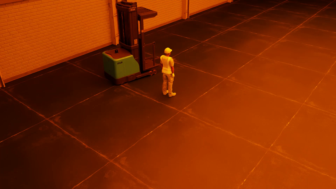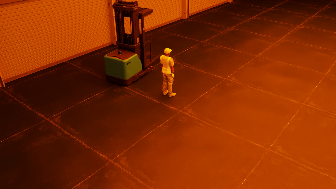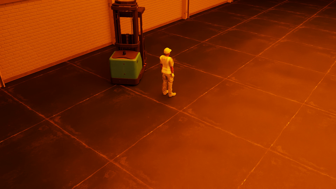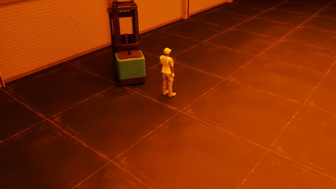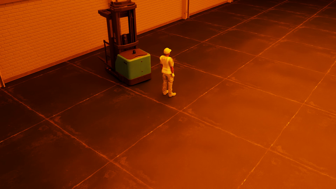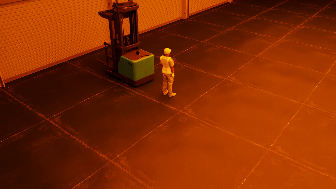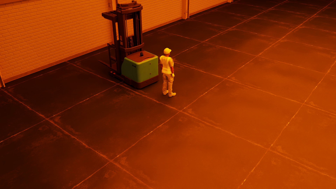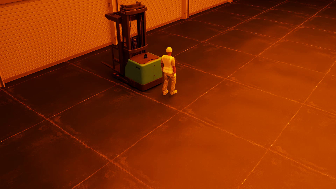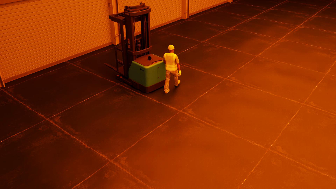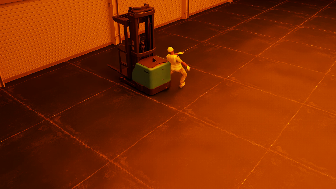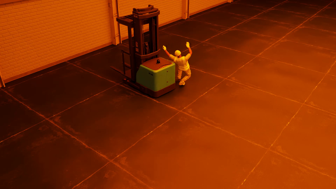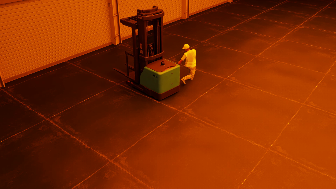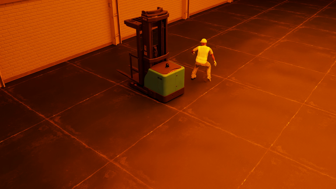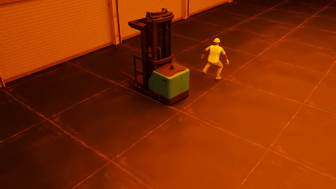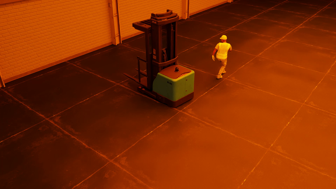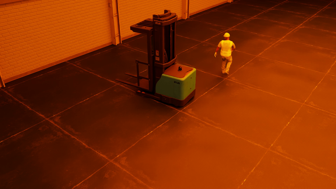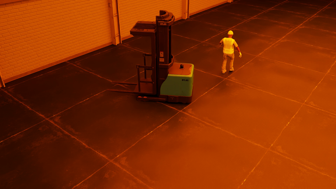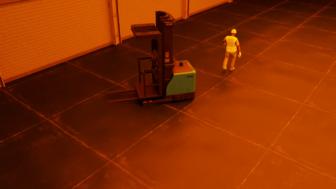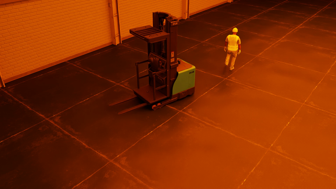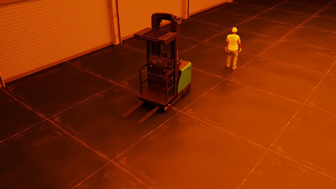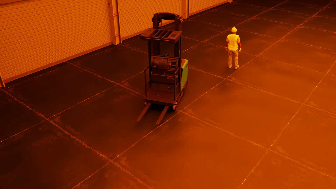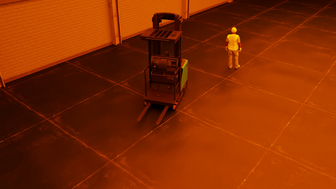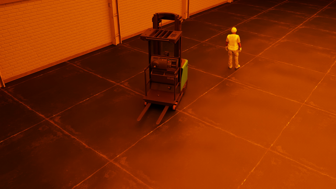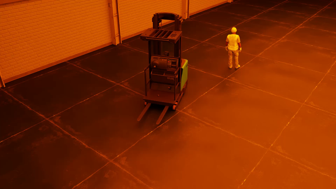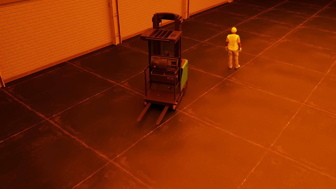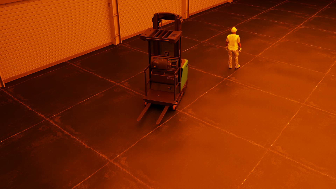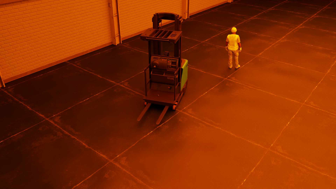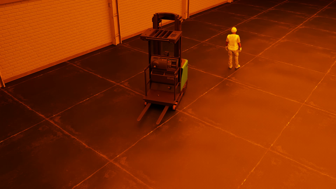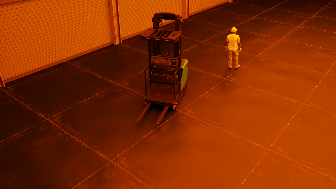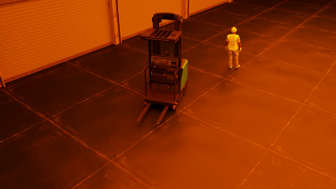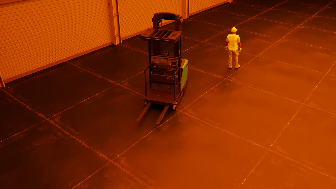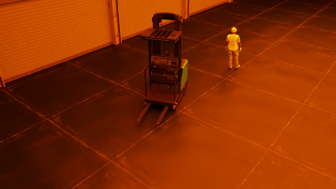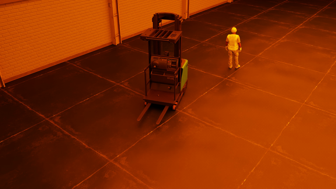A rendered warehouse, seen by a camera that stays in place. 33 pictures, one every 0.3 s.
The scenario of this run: Near miss between a forklift and a person.
